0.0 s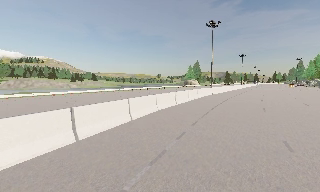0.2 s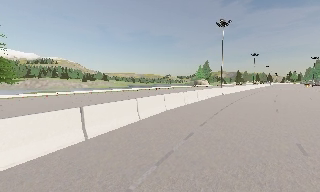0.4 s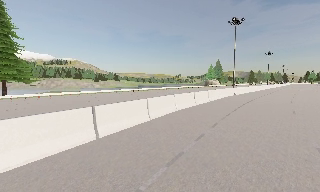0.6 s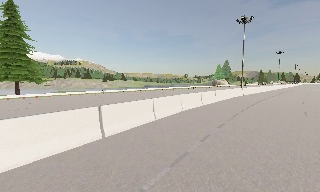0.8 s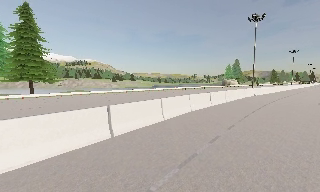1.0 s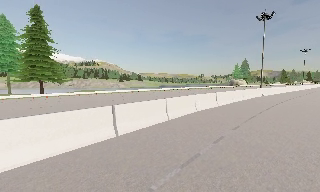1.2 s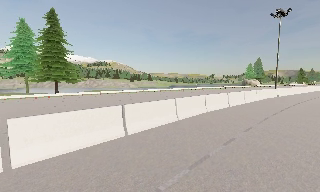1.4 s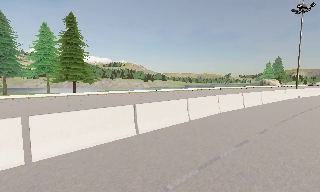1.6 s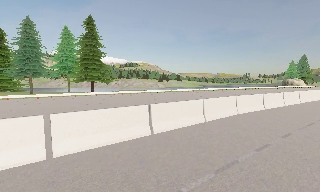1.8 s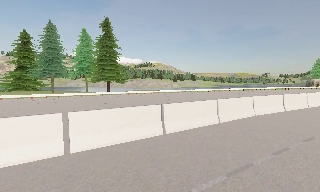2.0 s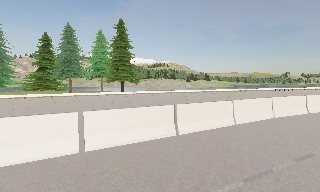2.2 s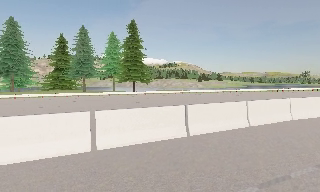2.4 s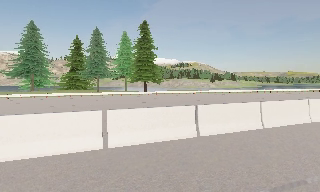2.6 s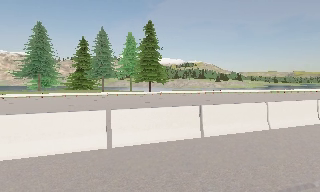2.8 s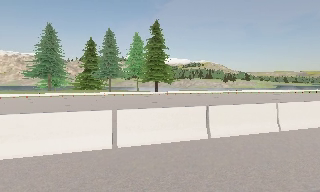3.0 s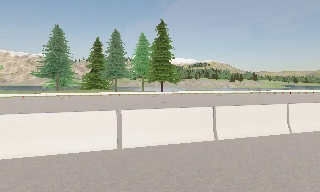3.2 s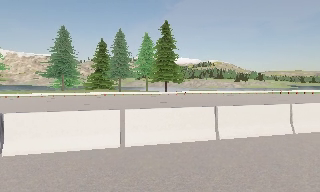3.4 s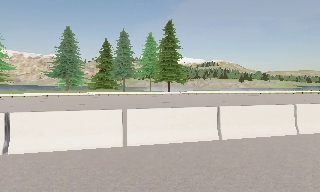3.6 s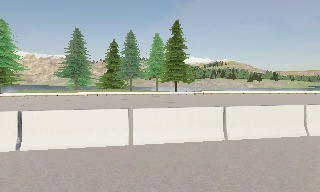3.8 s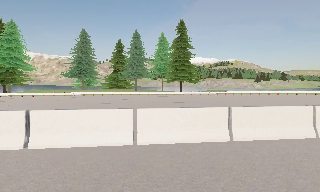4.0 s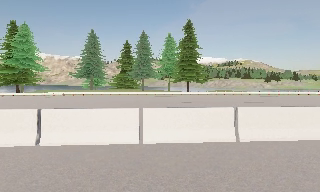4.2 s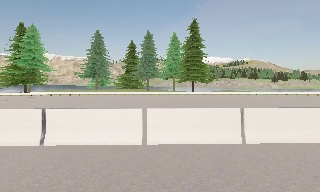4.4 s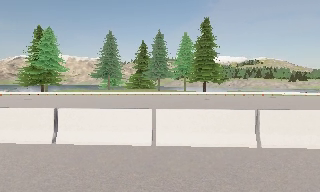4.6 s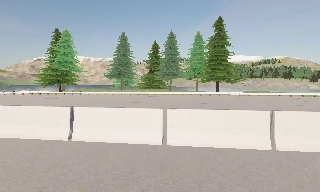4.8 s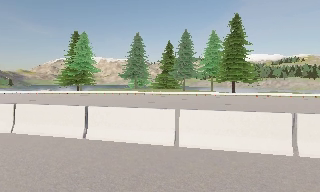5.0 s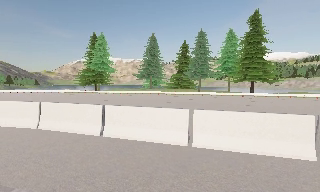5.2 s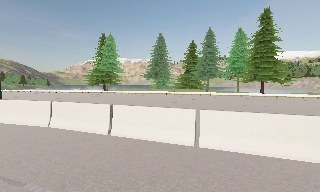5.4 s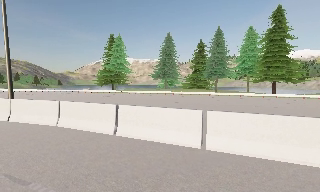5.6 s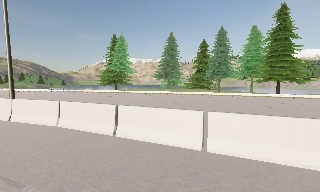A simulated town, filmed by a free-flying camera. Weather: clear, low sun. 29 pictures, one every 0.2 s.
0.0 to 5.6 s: The camera swings to its left by about 90 degrees, and the scene slides to the right. It travels to its right and forward, about 1.5 m.
The film runs forward here.
